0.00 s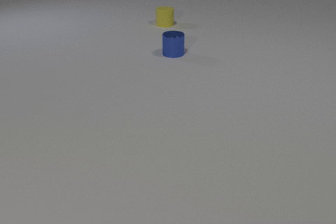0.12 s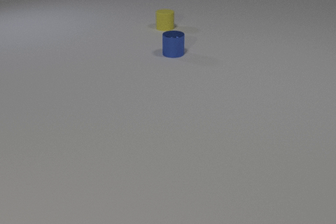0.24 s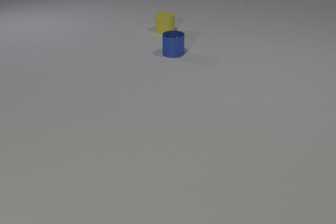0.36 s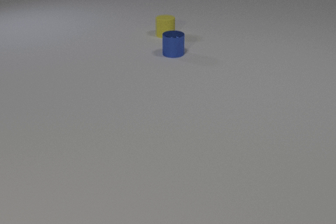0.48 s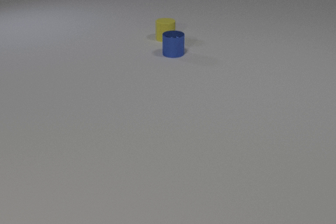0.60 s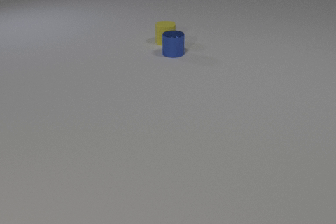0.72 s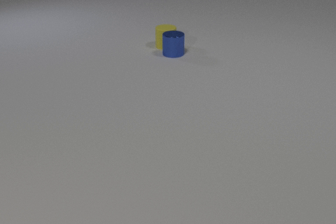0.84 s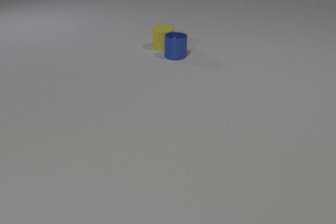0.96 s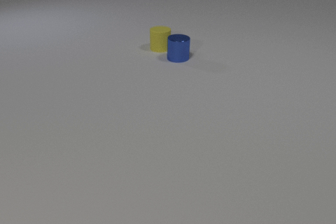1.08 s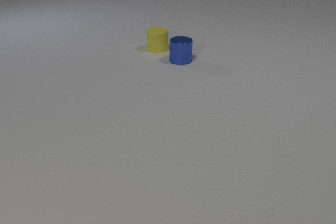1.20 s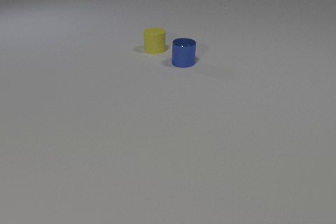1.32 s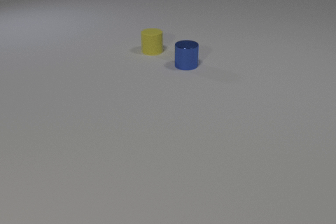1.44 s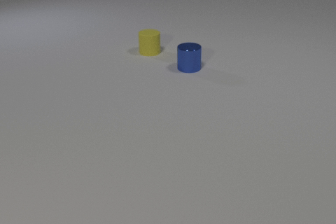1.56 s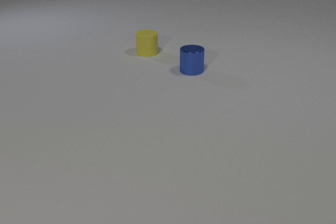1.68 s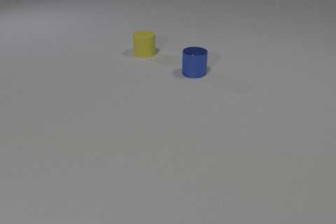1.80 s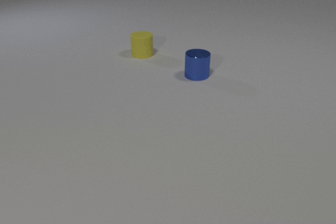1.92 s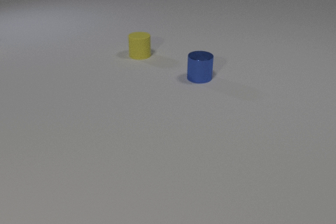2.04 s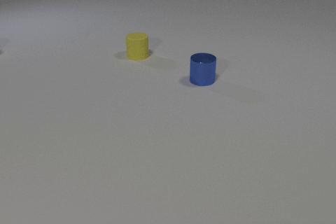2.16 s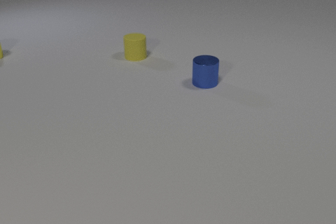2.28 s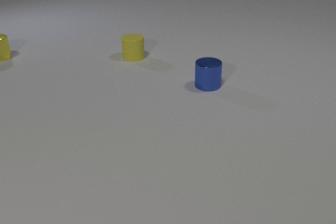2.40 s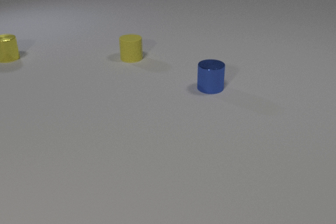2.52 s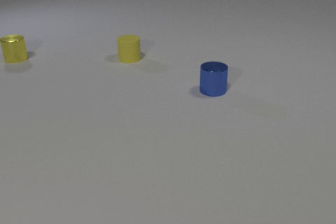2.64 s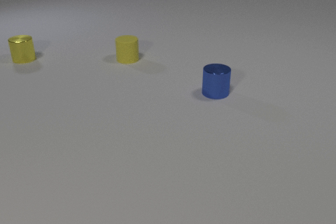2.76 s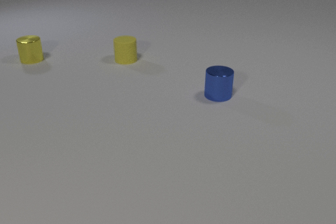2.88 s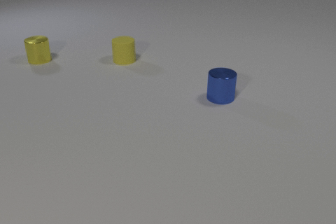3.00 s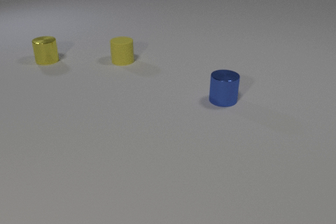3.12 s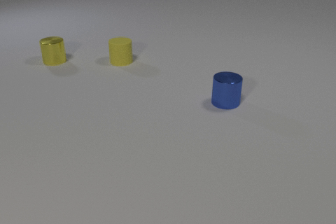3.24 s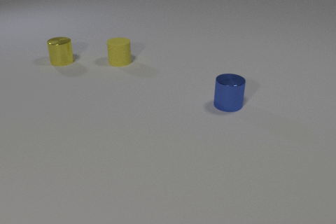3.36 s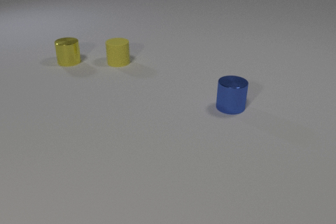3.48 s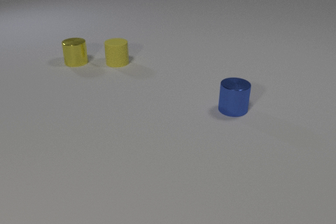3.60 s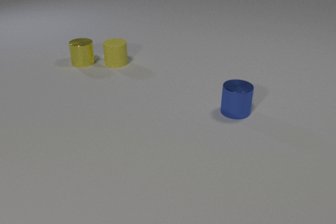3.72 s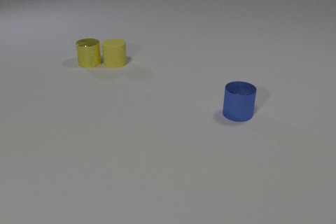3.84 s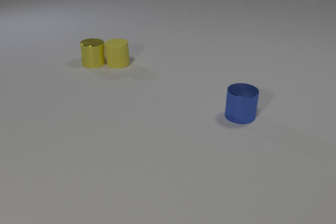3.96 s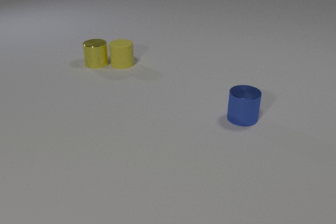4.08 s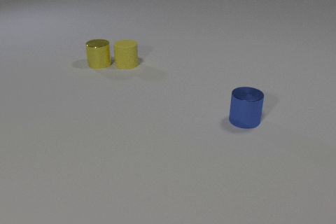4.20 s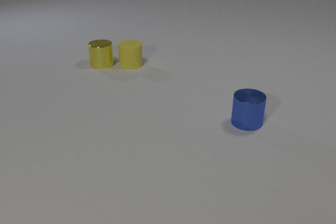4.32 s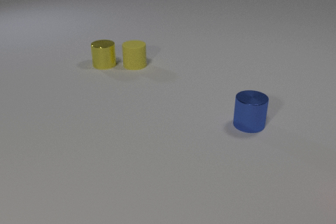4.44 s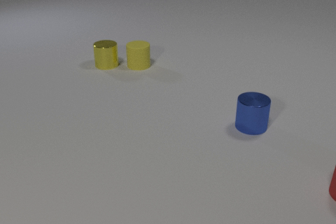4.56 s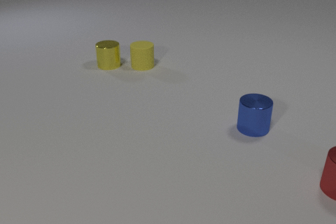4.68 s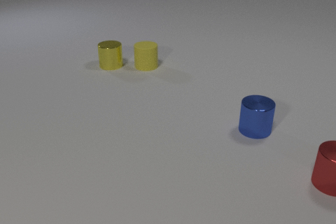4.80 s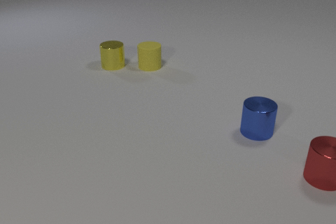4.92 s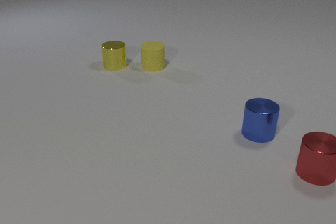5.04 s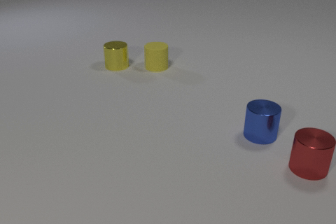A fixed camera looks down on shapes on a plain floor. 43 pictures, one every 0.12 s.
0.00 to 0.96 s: The yellow rubber cylinder slides toward the camera. The blue metal cylinder slides toward the camera and to the right. The yellow rubber cylinder and the blue metal cylinder collide.
0.96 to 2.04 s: The yellow rubber cylinder slides to the left and toward the camera. The blue metal cylinder slides toward the camera and to the right.
2.04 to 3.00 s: The yellow rubber cylinder slides to the left and toward the camera. The blue metal cylinder slides toward the camera and to the right. The yellow metal cylinder comes in at the left edge, slides to the right and toward the camera.
3.00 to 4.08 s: The yellow rubber cylinder slides toward the camera. The blue metal cylinder slides toward the camera and to the right. The yellow metal cylinder slides to the right and toward the camera. The yellow rubber cylinder and the yellow metal cylinder collide.
4.08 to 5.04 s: The yellow rubber cylinder slides to the right. The blue metal cylinder slides toward the camera and to the right. The red metal cylinder comes in at the right edge, slides to the left and away from the camera. The yellow metal cylinder slides to the right and toward the camera.
What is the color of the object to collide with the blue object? yellow.
Are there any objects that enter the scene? yes.
Are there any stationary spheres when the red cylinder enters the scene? no.
